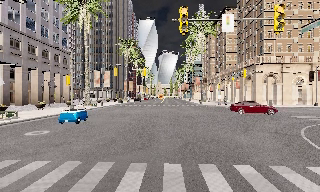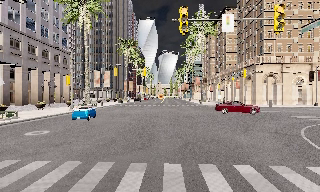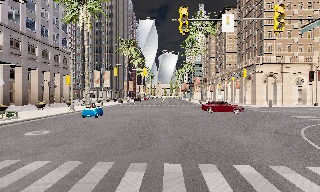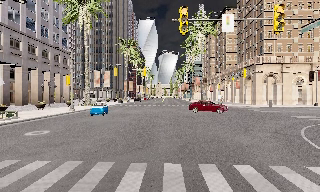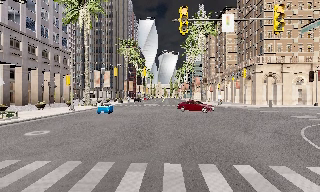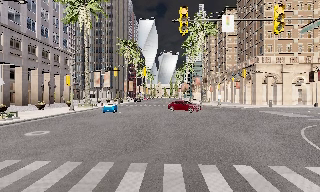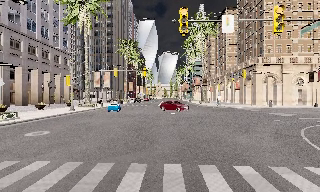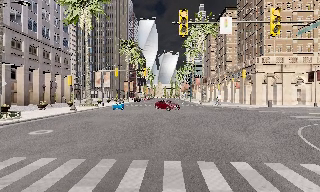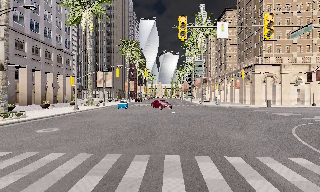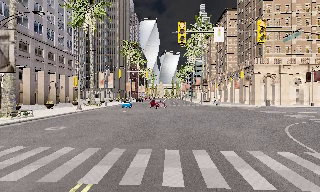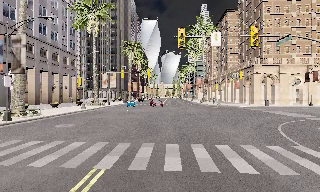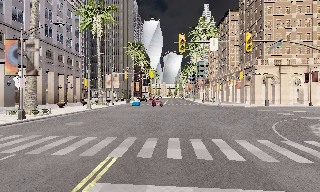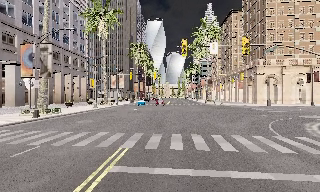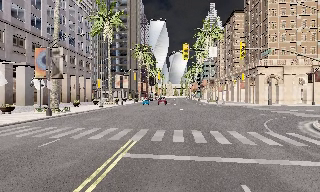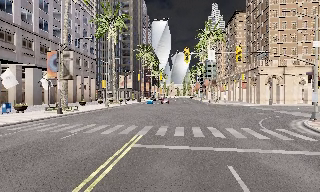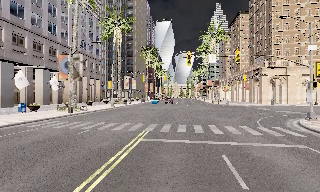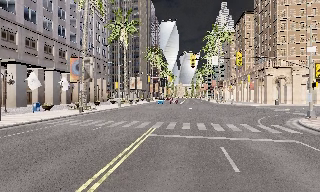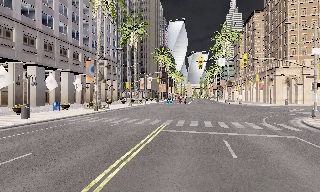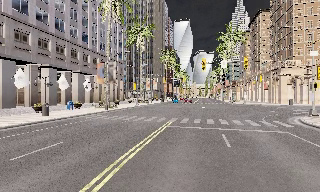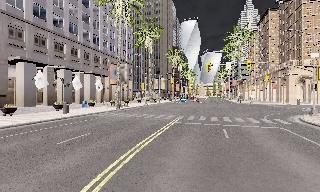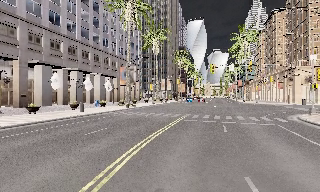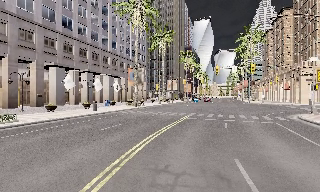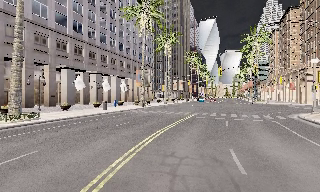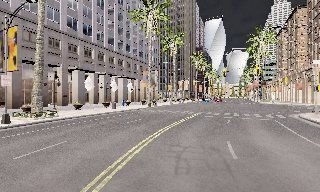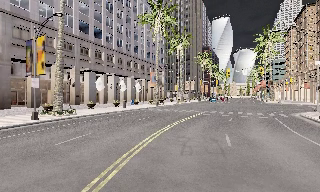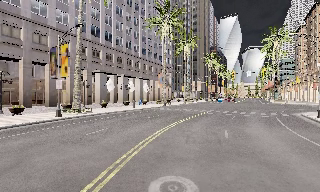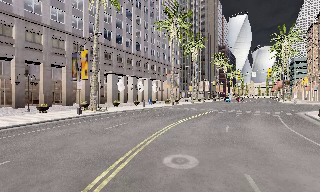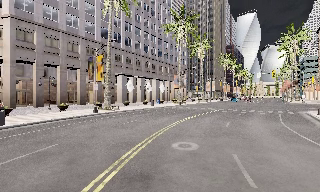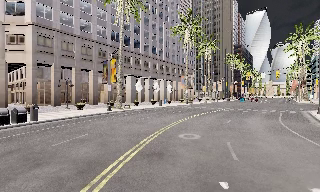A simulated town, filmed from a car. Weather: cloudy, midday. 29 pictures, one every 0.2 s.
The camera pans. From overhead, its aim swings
counterclockwise.
The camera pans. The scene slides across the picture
to the right.
0.0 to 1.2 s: The camera keeps its place and its aim.
1.2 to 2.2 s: The camera travels backward, about 3 m, so what stands in front gets smaller. It gains speed.
2.2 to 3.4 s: The camera travels backward, about 6 m, so what stands in front gets smaller.
3.4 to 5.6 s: The camera pans to its left, which is counterclockwise from overhead, by about 25 degrees. It travels backward, about 15 m, so what stands in front gets smaller.
The film runs backward here.
